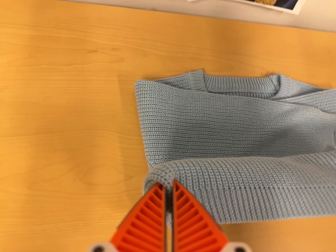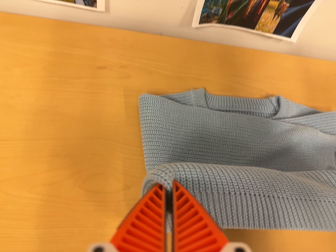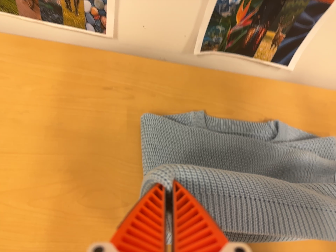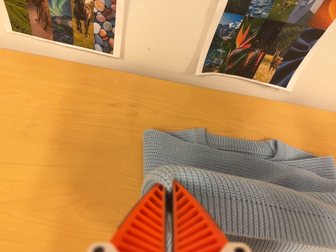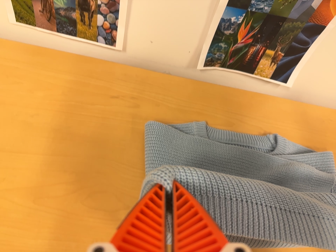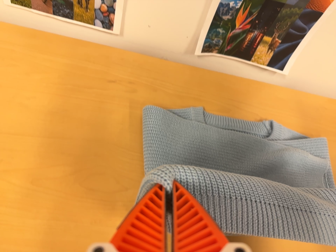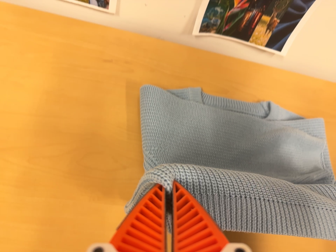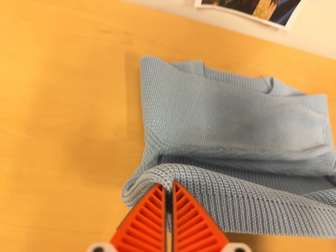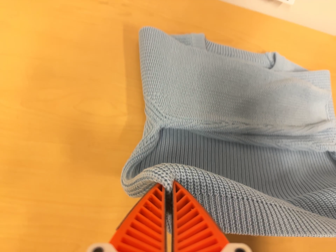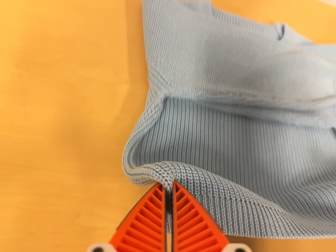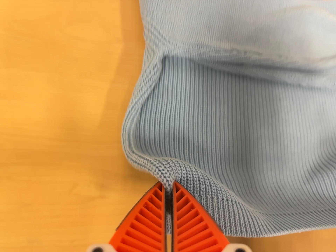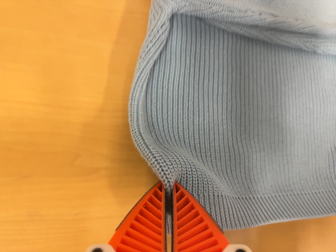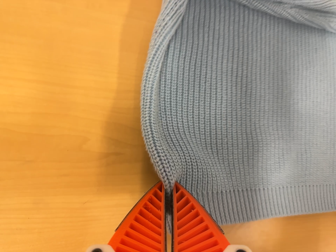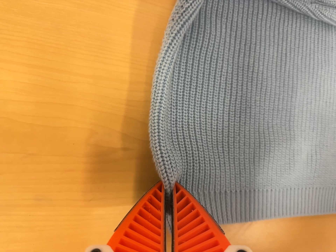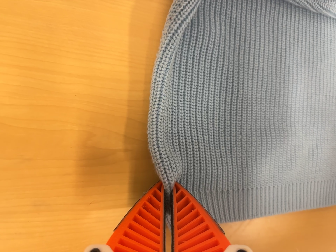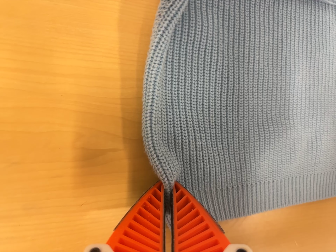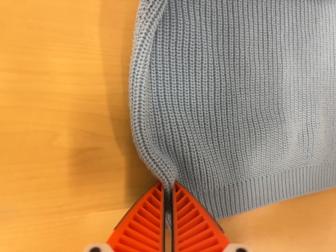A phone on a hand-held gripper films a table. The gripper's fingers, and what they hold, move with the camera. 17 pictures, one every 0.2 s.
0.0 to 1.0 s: The camera travels toward the bottom of its view and backward, about 8 cm. Its aim tips toward the top of its view by about 15 degrees.
1.0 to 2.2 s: The camera travels toward the bottom of its view, forward and to its left, about 14 cm, so close, fixed things drift upward. Its aim tips toward the bottom of its view by about 25 degrees, and the scene shifts upward.
2.2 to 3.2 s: The camera travels forward, about 6 cm, so what stands in front looms larger. Its aim tips toward the bottom of its view by about 10 degrees, and the scene shifts upward.
The film runs backward here.
